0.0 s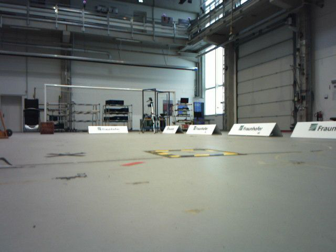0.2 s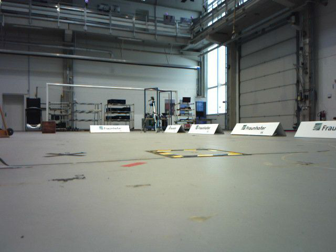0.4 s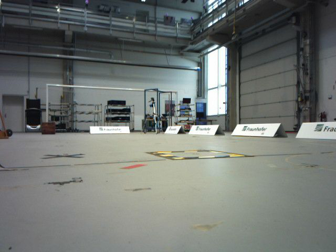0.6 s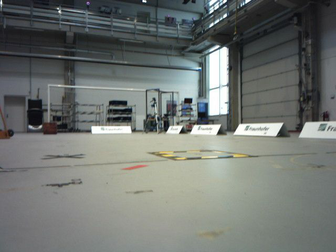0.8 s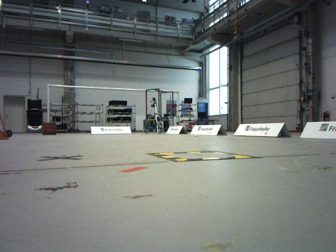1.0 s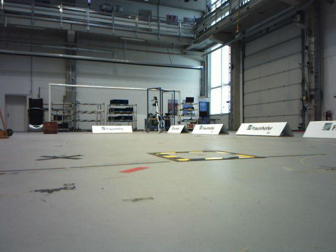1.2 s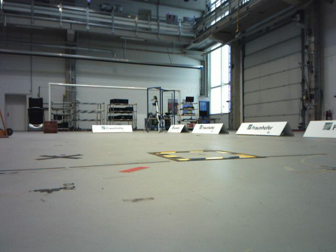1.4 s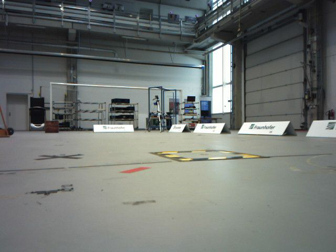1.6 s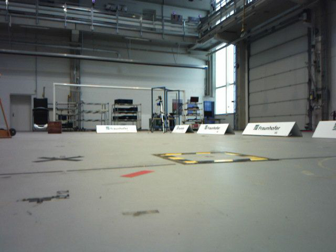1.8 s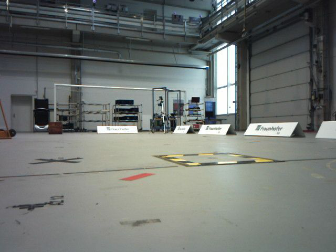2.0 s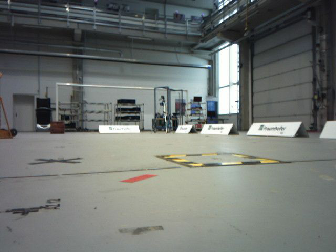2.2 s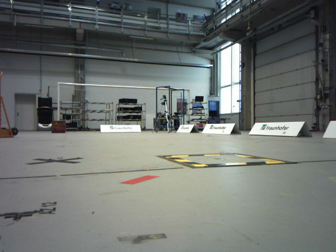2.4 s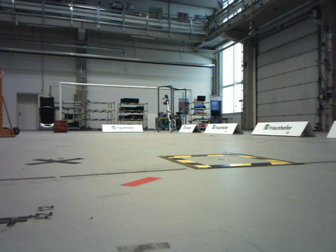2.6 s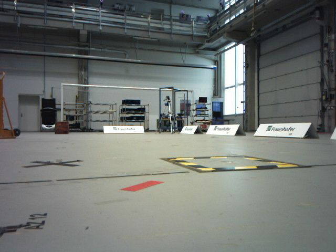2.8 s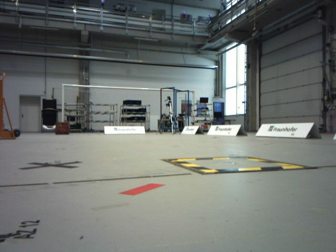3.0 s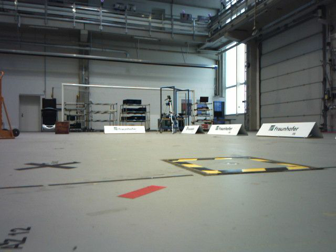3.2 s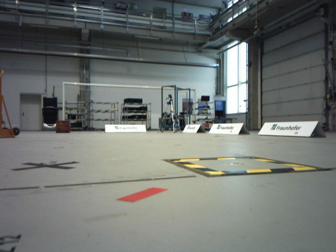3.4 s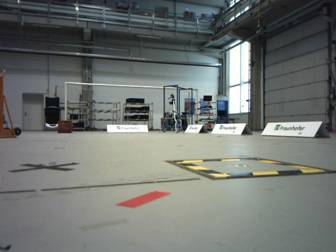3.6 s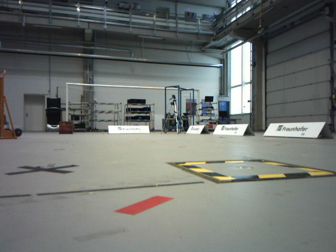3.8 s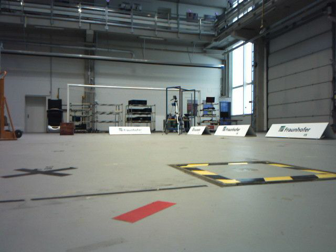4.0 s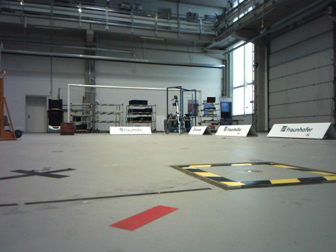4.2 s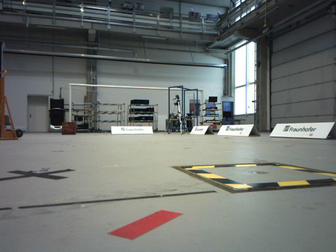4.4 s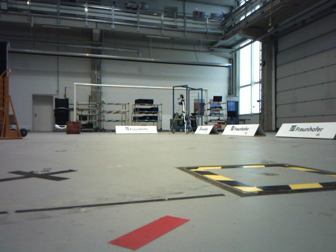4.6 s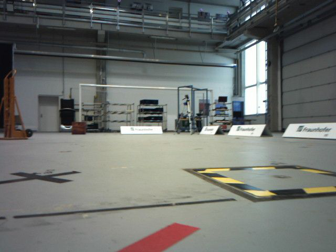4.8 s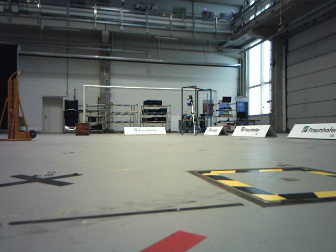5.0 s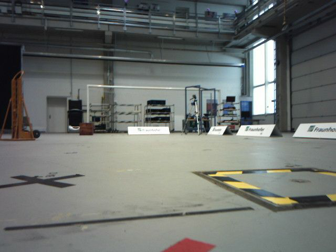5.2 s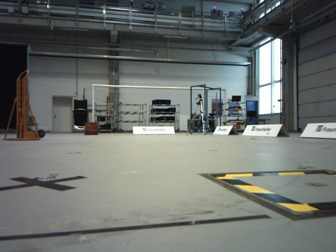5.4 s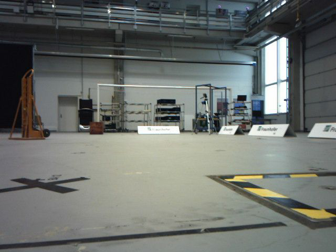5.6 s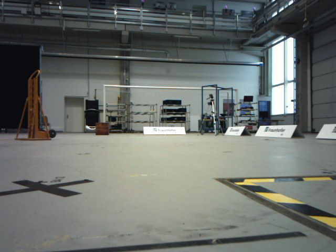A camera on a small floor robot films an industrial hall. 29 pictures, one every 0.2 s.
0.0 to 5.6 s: The camera pans to its left, which is counterclockwise from overhead, by about 10 degrees. It travels forward, about 1 m, so what stands in front looms larger.
The film runs forward here.
